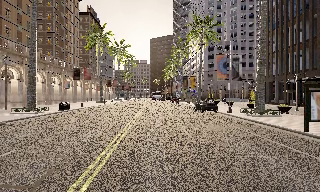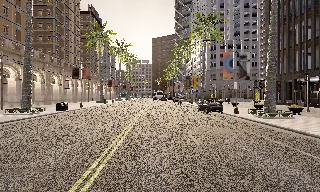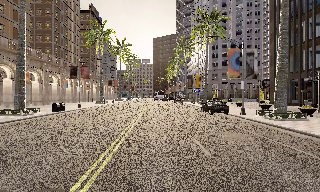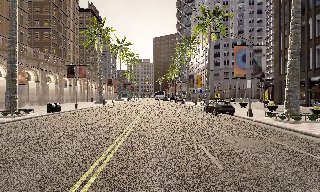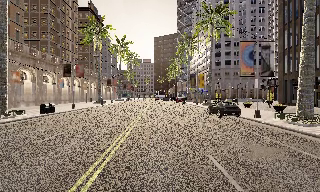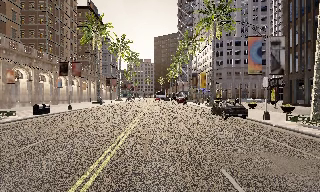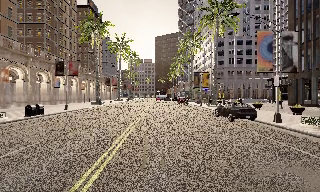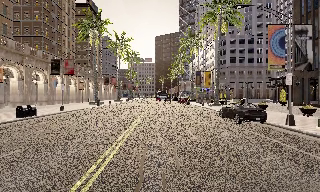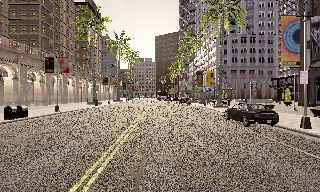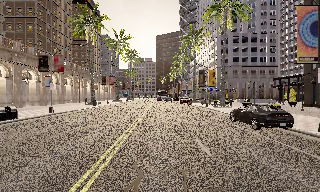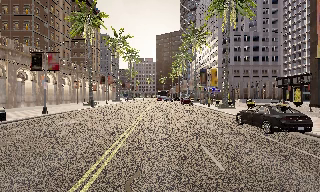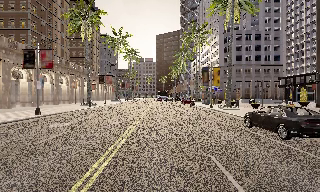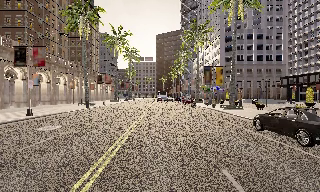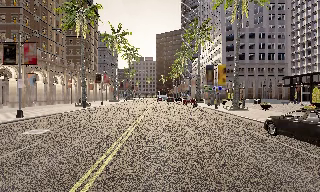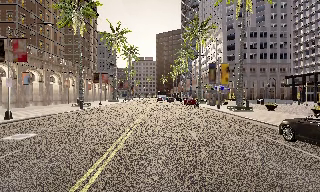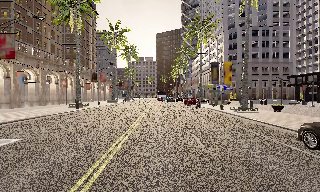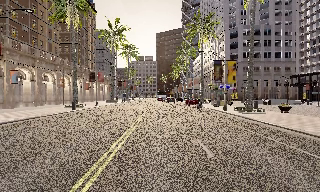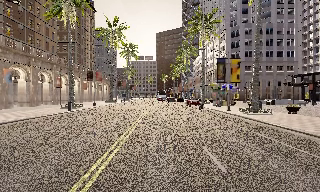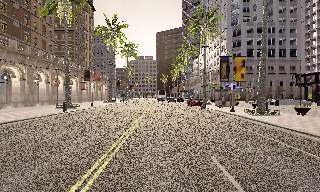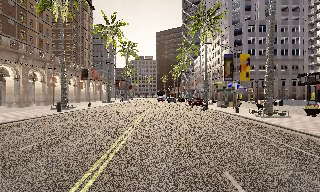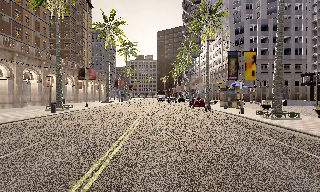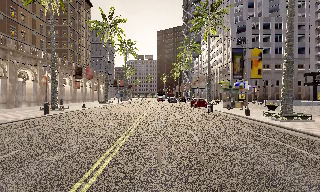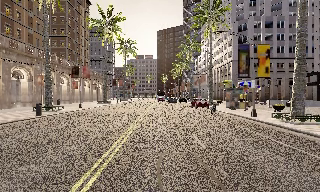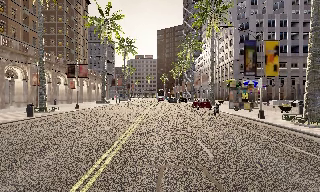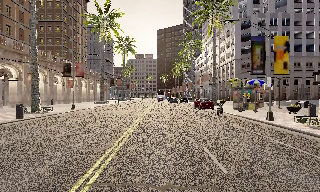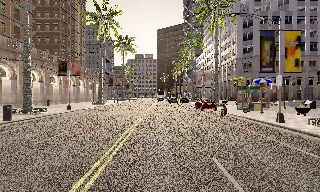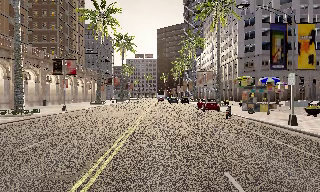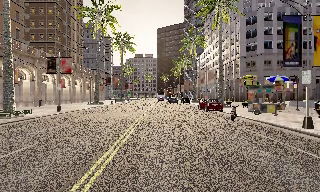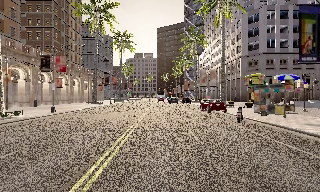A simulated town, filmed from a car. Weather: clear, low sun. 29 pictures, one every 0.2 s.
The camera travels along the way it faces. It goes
forward.
0.0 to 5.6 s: The camera travels forward, about 30 m, so what stands in front looms larger.
The film runs forward here.
